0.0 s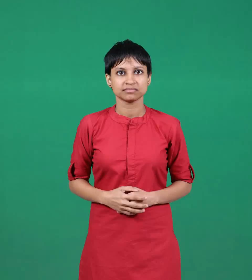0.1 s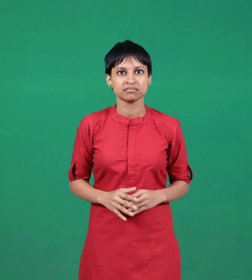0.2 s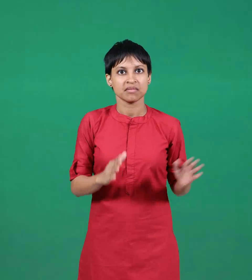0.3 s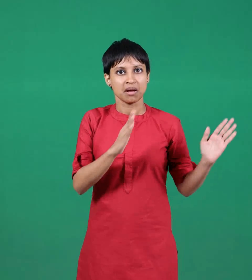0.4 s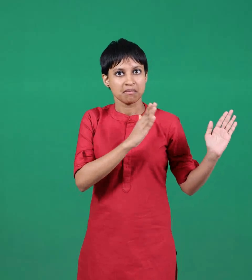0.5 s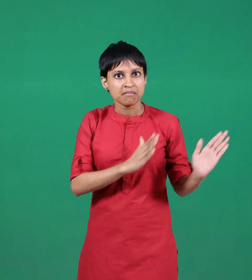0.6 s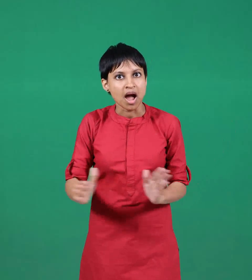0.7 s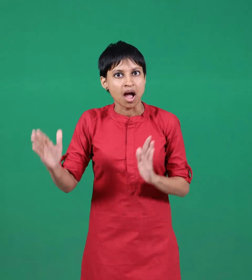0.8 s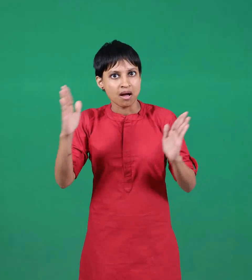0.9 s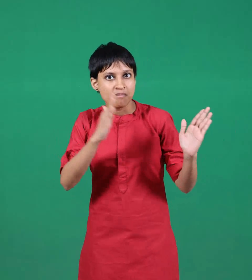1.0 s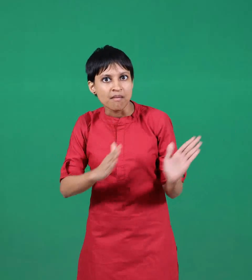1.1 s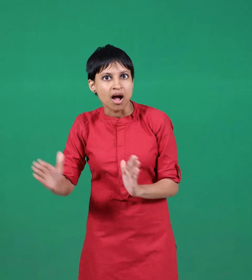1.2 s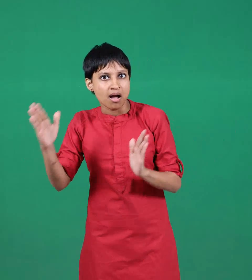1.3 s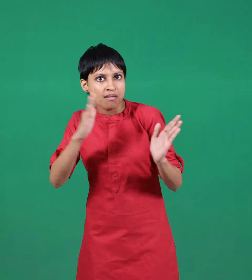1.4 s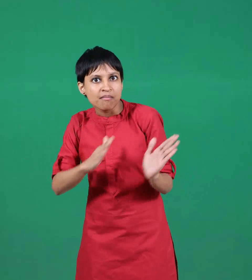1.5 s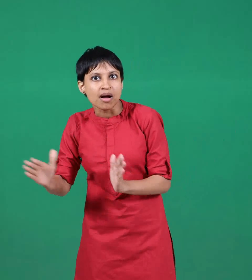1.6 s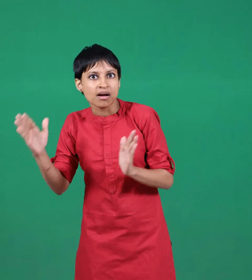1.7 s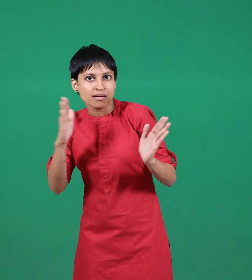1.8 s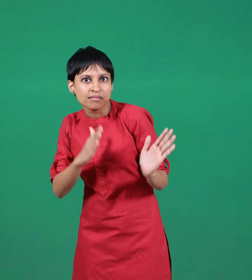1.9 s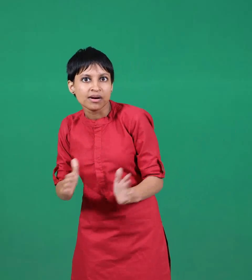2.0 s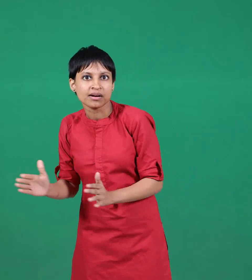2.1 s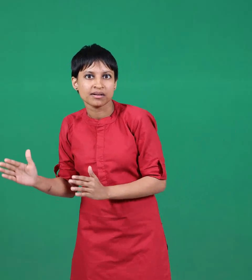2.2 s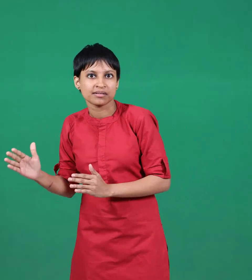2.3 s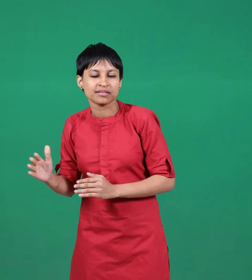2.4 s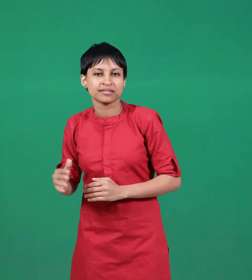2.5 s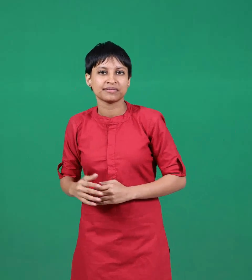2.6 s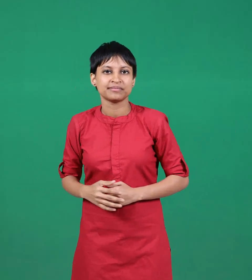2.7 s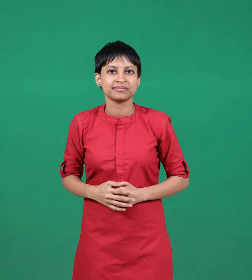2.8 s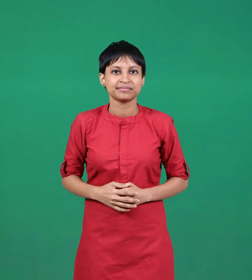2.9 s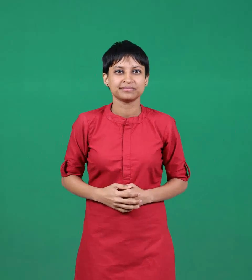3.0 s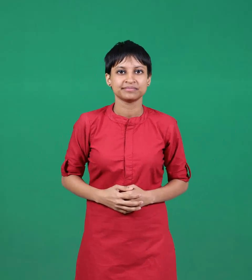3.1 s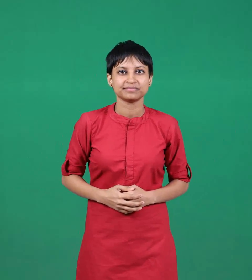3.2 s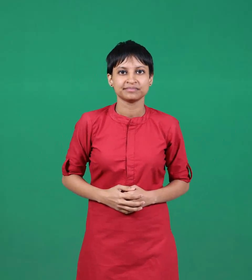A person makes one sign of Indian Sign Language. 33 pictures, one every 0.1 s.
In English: prepare
